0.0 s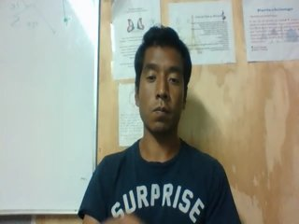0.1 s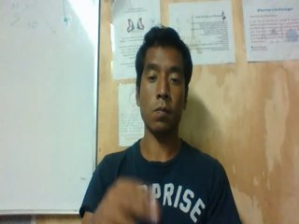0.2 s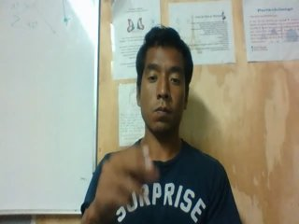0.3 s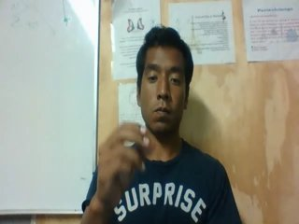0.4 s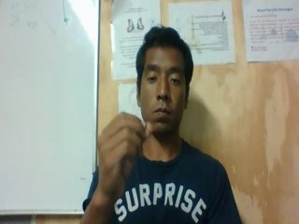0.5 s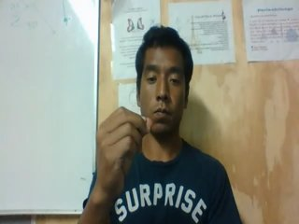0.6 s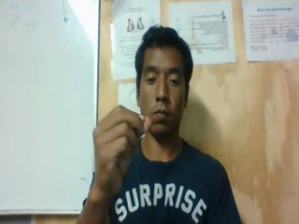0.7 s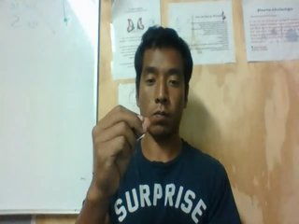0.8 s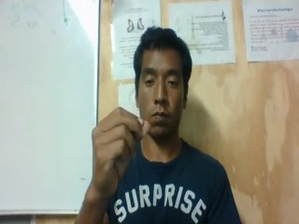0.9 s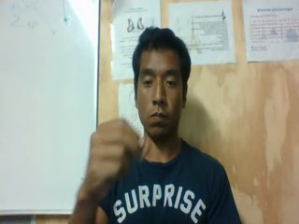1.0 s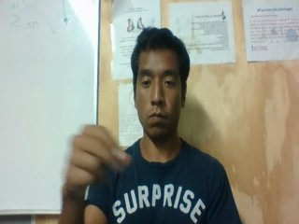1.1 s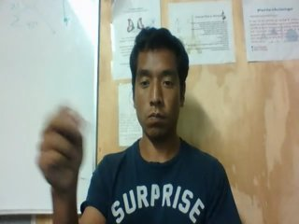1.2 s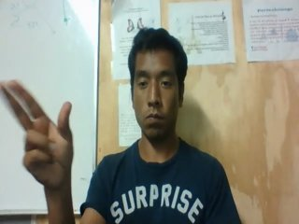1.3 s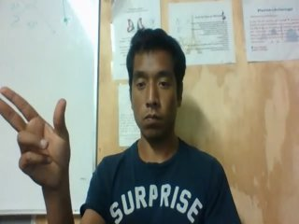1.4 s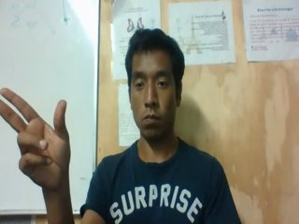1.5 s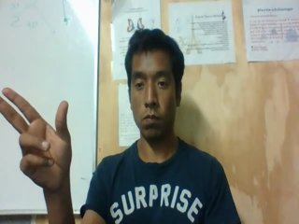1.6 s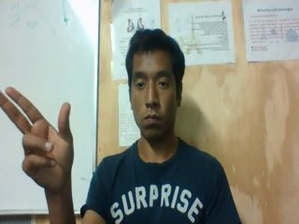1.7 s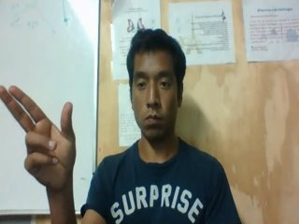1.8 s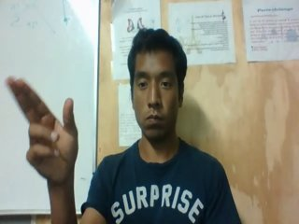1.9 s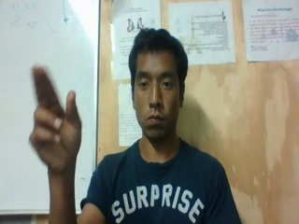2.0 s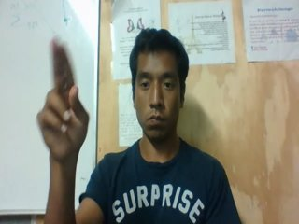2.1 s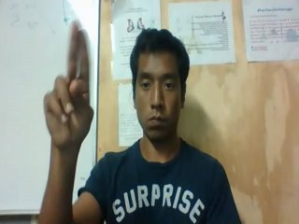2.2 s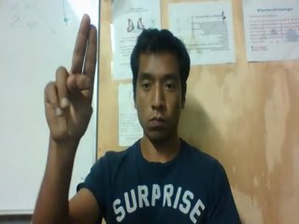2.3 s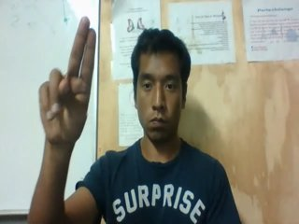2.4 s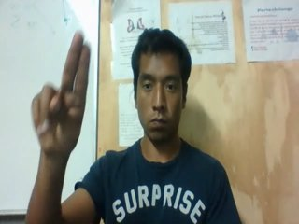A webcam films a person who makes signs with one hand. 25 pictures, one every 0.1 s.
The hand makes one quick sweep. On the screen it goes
to the left.
0.3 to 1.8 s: On the screen the hand sweeps to the left. The name of the sign: Throw right.
1.9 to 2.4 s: Pointing with two fingers.
